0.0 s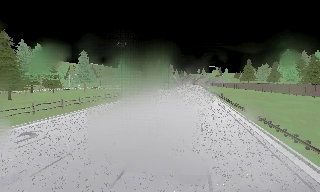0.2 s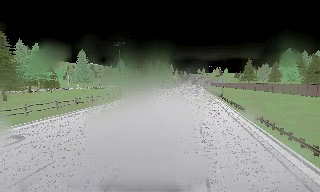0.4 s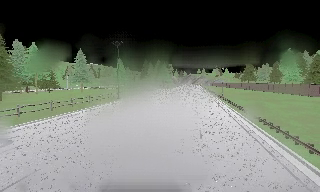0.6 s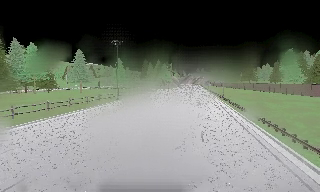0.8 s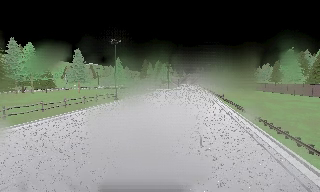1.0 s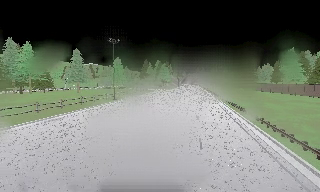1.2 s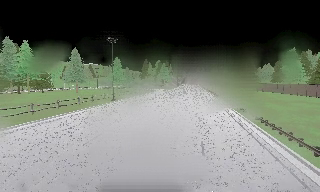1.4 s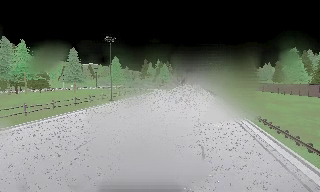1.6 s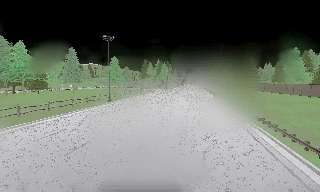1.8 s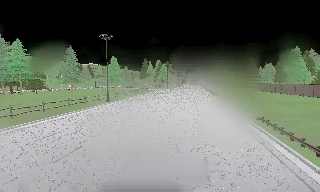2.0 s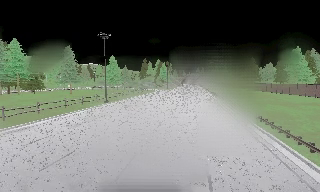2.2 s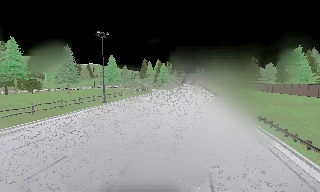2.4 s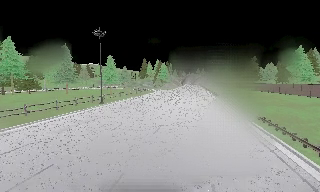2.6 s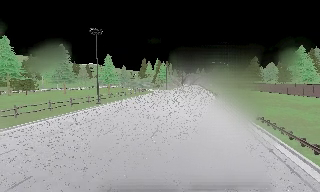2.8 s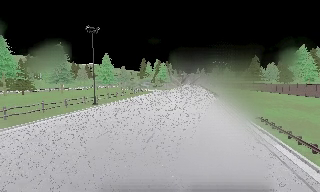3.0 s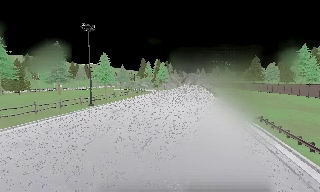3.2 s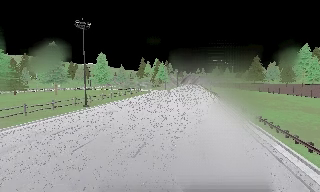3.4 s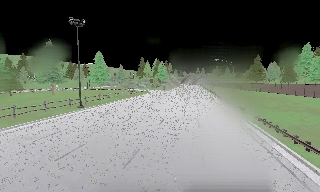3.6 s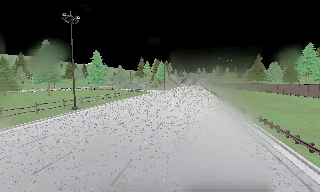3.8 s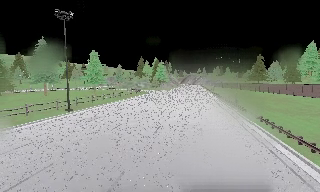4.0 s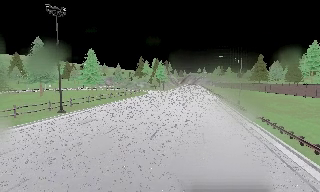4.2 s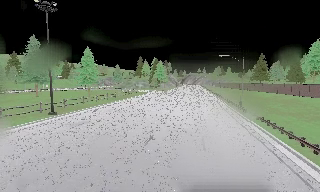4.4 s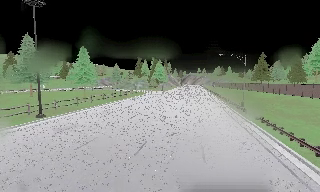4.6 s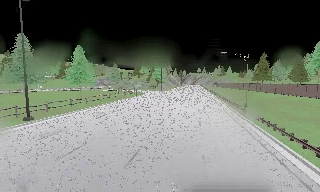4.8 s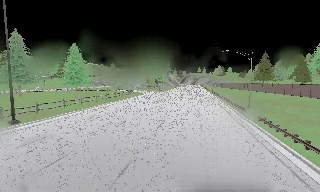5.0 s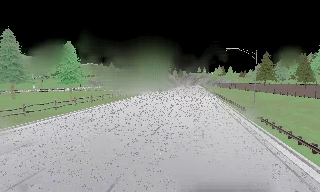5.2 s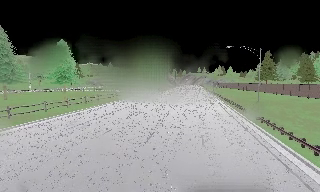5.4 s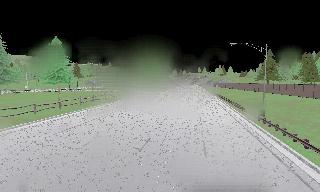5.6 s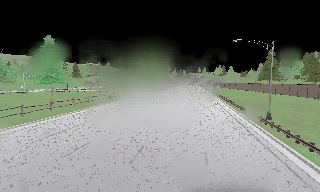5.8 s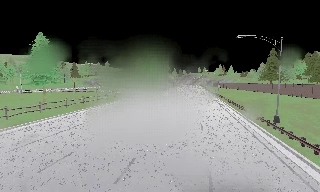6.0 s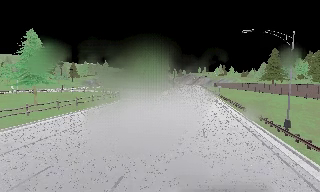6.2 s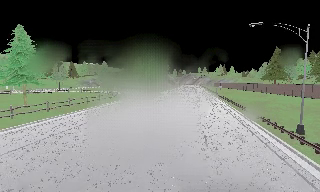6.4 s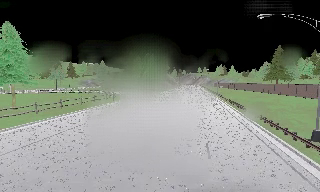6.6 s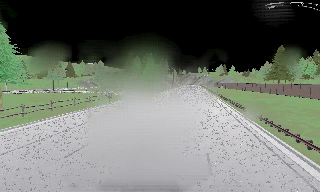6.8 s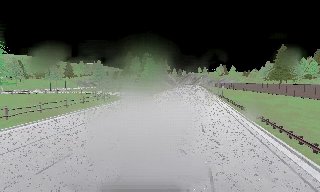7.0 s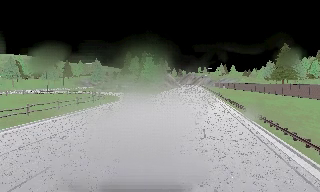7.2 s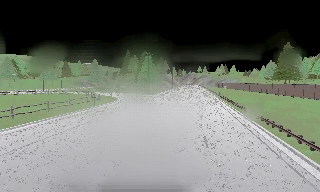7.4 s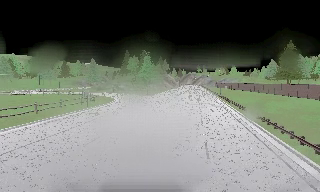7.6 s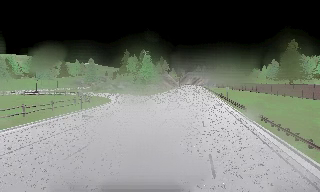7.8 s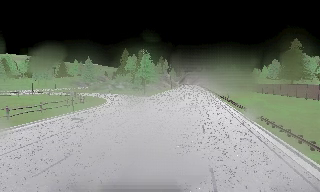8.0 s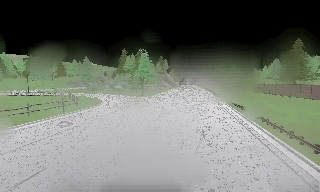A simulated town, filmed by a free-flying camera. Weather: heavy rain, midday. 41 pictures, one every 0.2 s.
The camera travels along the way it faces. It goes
forward.
0.0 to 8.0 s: The camera travels forward, about 45 m, so what stands in front looms larger. It gains speed.
The film runs forward here.
